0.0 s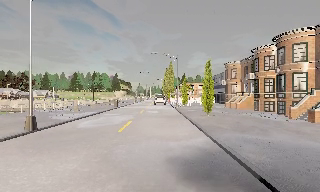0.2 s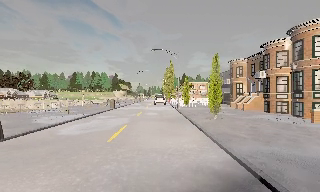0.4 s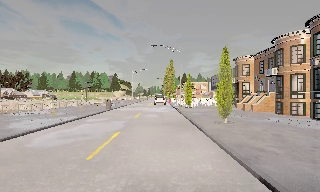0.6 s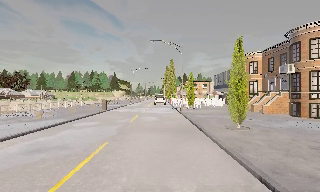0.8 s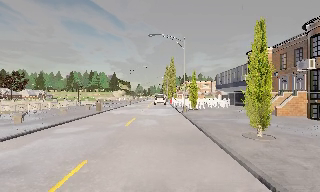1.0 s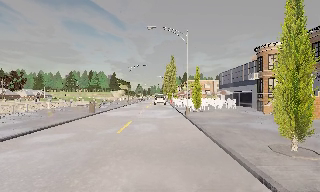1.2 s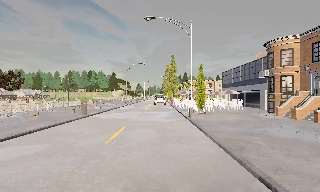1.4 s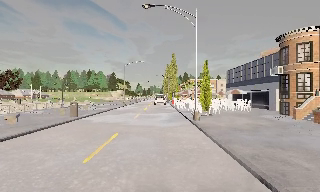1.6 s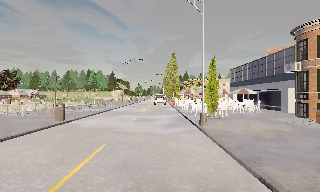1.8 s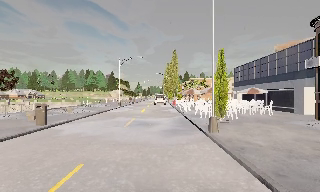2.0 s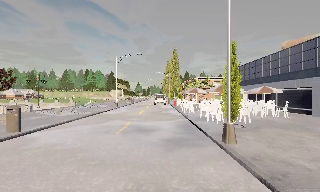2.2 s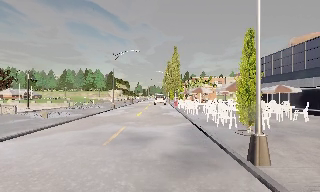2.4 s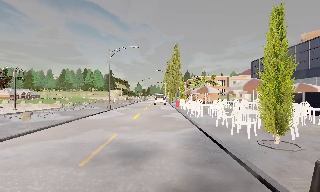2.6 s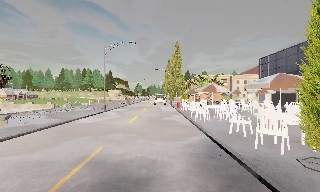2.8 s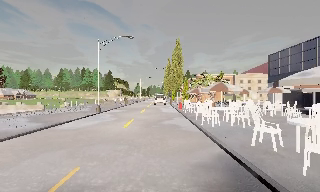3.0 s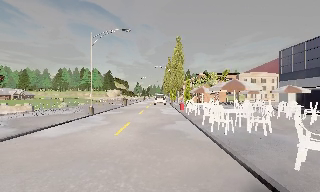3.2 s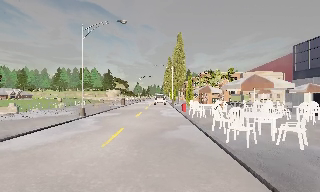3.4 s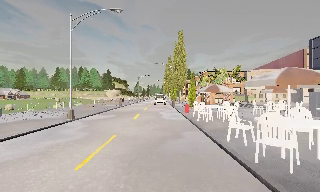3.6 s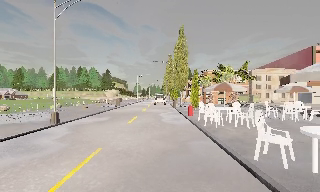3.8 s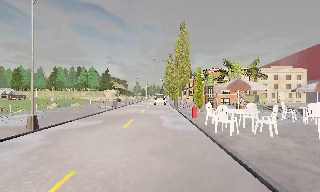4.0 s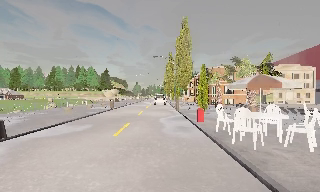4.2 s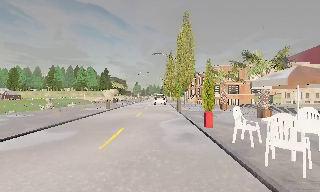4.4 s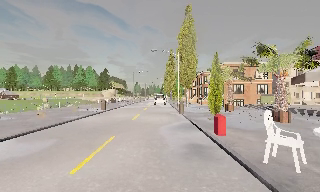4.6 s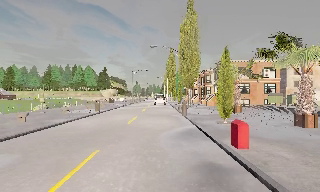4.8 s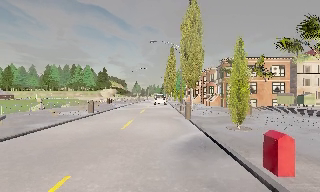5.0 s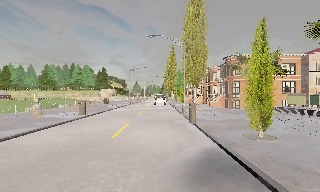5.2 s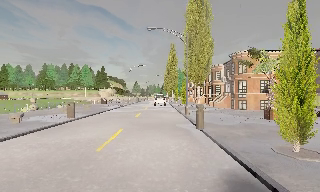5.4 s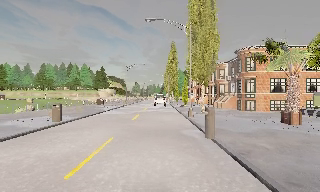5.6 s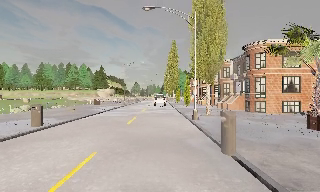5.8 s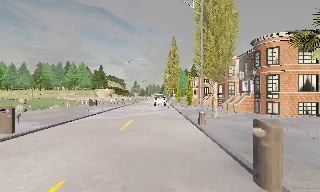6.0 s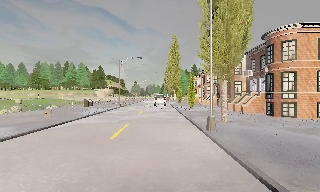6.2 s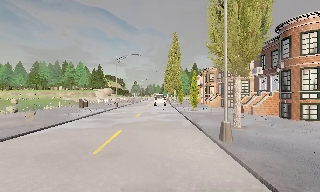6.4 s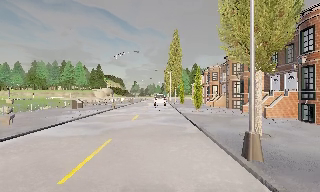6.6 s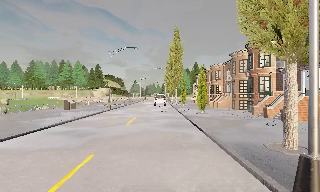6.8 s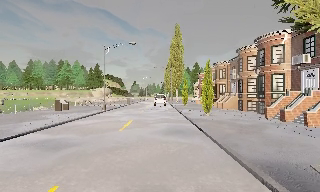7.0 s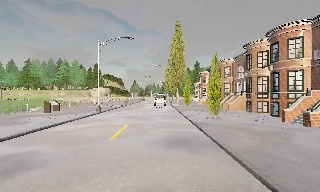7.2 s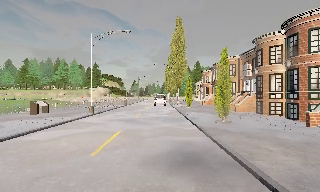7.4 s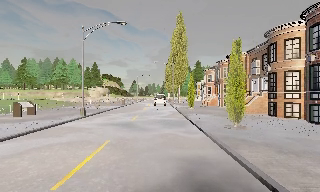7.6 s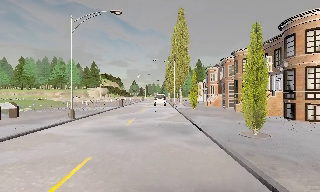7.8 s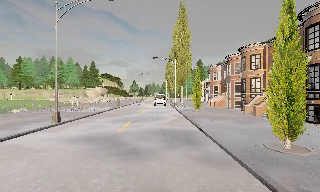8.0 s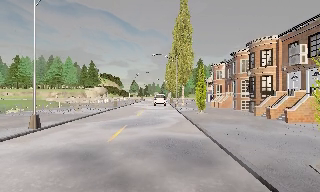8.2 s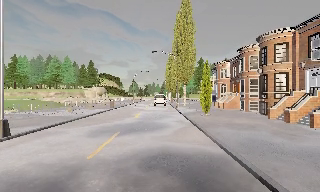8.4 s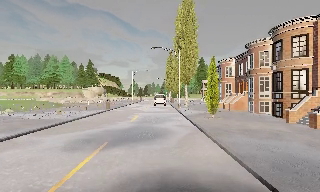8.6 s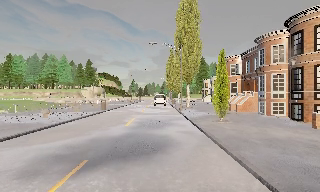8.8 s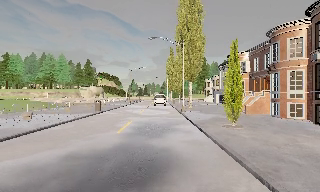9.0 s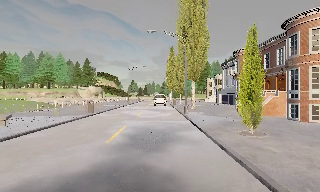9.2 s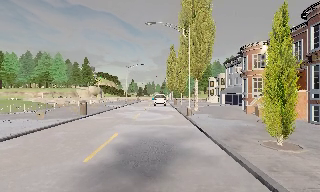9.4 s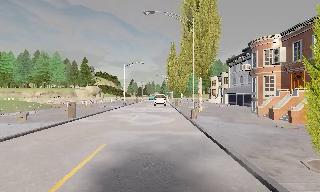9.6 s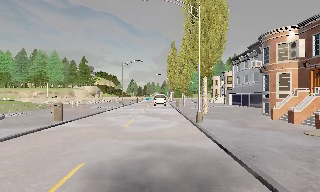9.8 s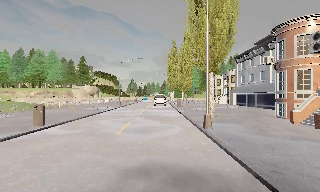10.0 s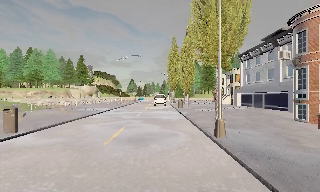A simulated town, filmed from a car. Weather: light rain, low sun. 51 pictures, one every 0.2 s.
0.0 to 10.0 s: The camera travels forward, about 85 m, so what stands in front looms larger.
The film runs forward here.
